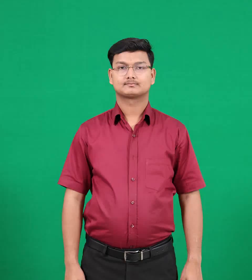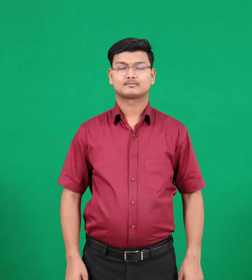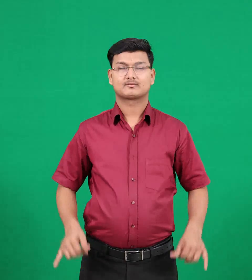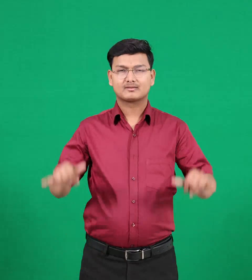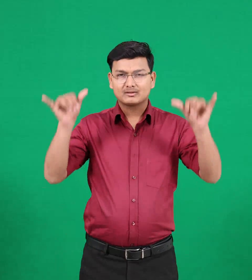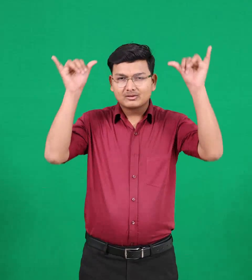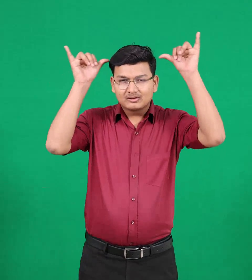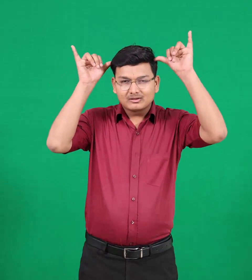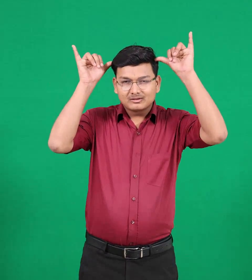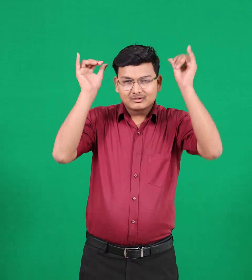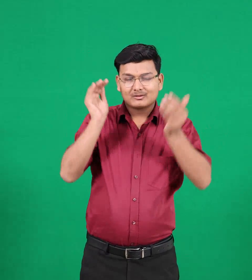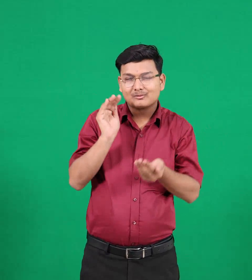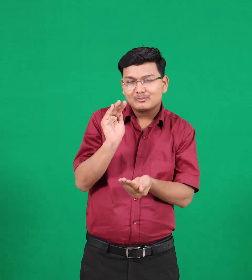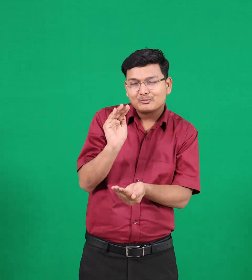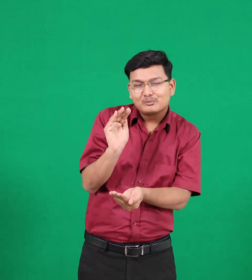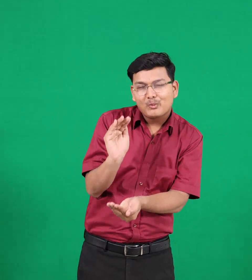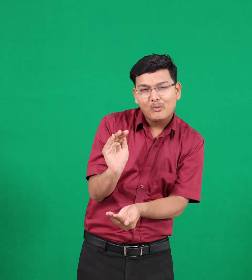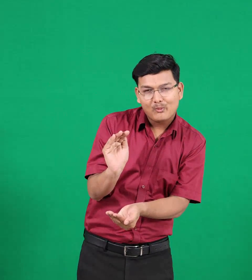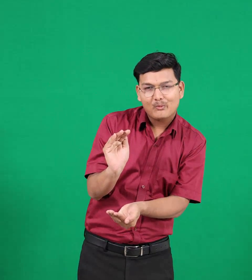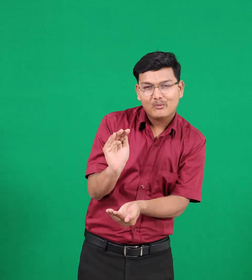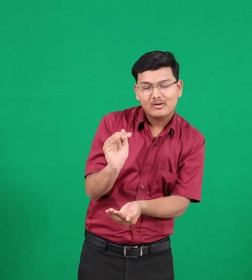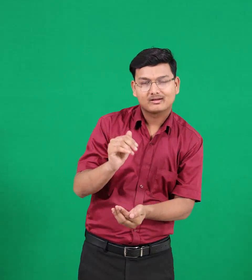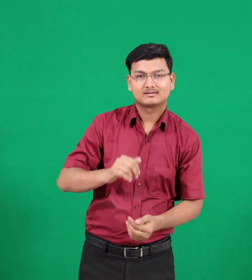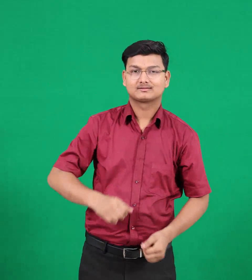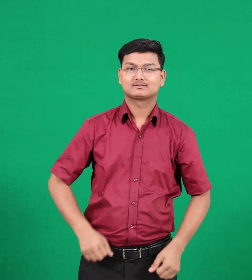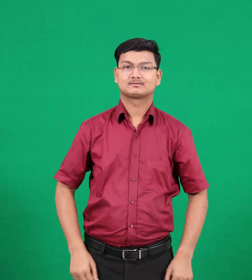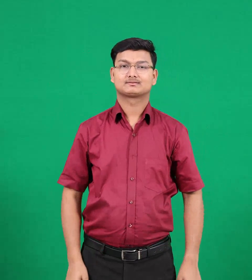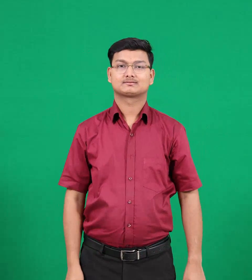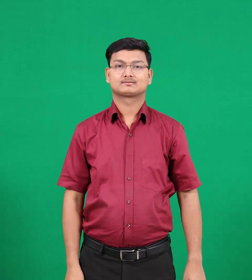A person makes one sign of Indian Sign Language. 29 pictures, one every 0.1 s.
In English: calves
